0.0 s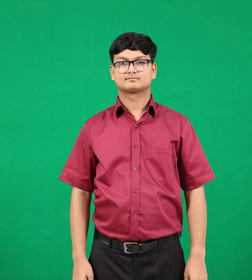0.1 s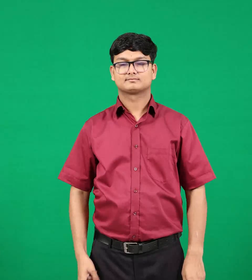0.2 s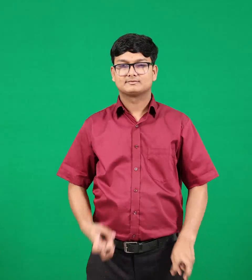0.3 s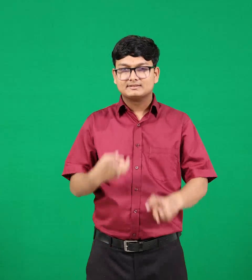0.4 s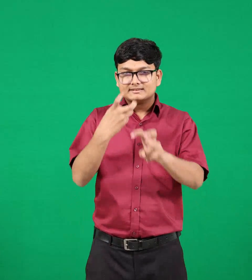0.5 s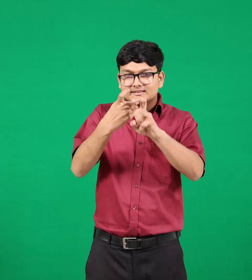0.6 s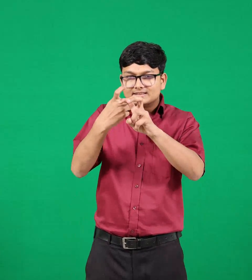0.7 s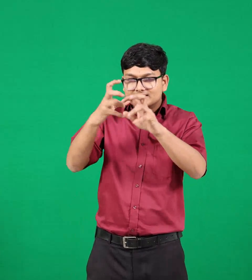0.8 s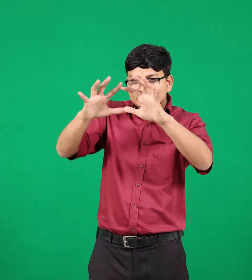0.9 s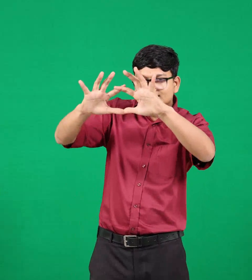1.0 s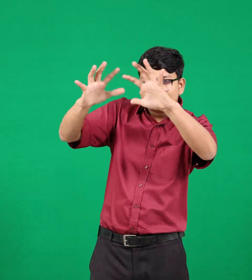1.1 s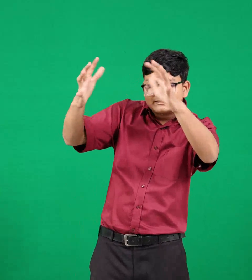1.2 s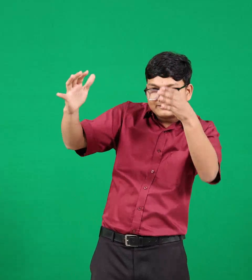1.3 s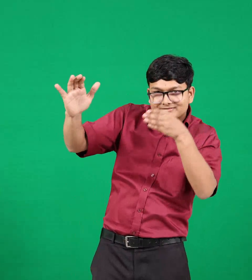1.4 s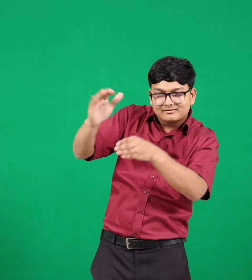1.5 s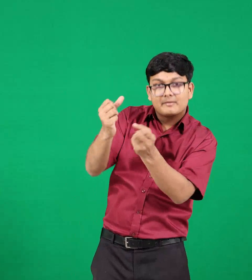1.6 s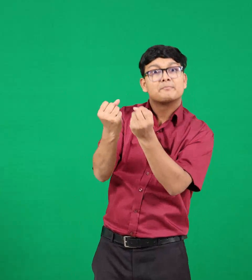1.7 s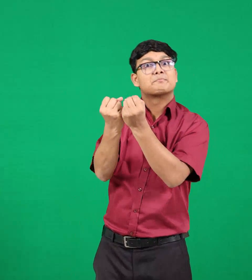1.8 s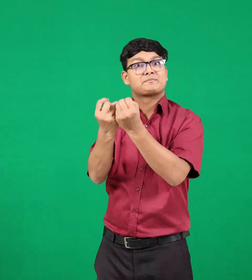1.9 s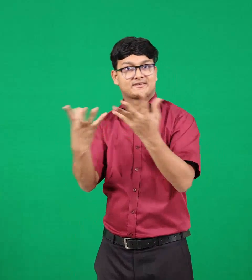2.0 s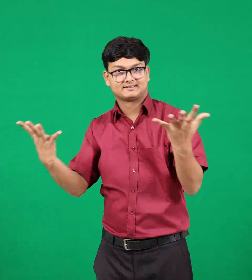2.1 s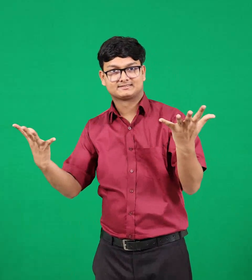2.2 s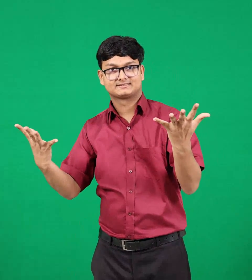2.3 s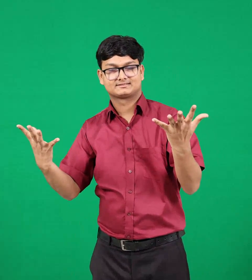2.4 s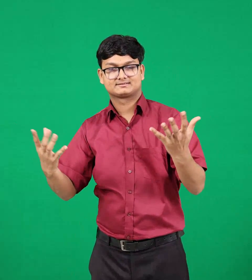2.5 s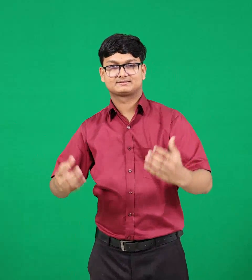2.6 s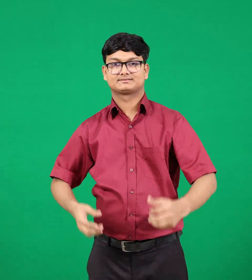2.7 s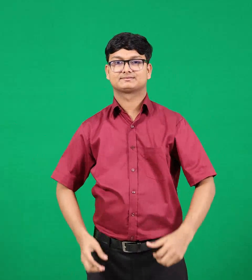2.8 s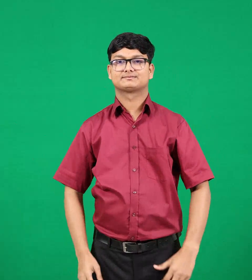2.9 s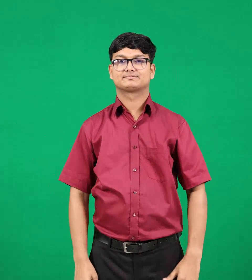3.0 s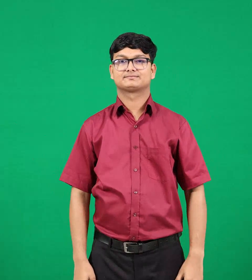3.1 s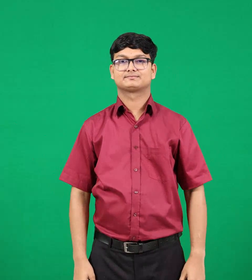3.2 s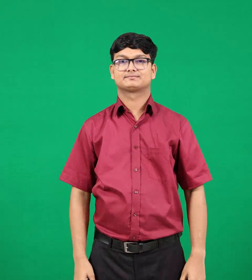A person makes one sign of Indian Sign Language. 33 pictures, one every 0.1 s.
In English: caves
